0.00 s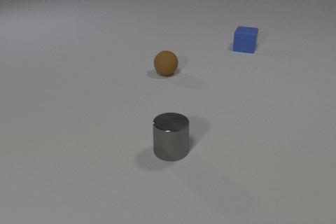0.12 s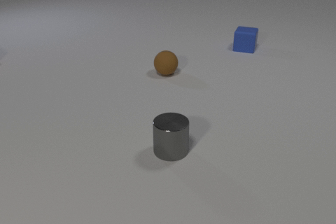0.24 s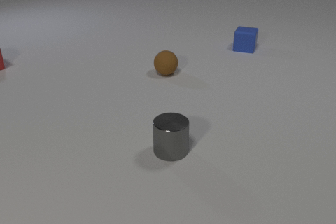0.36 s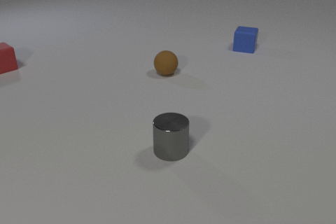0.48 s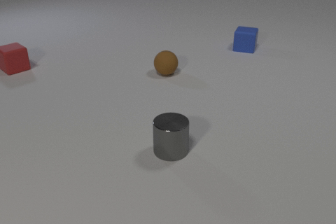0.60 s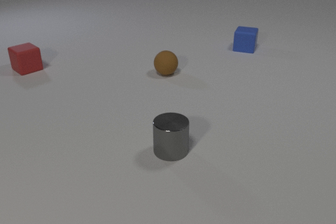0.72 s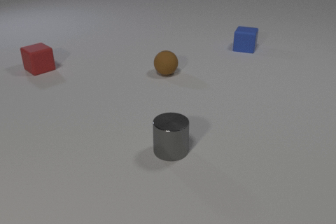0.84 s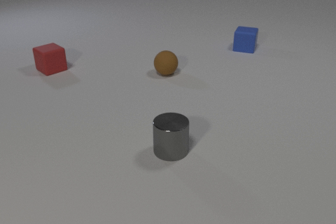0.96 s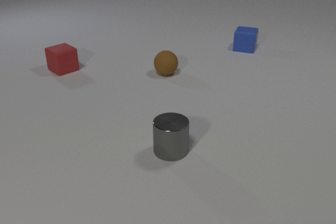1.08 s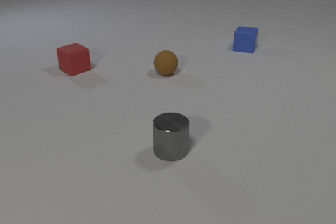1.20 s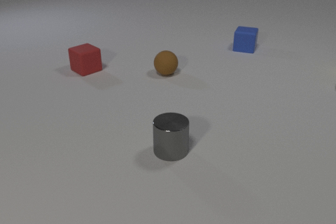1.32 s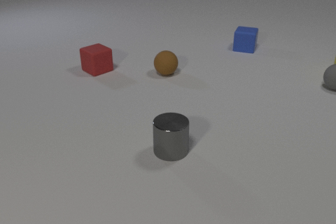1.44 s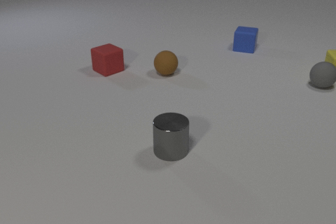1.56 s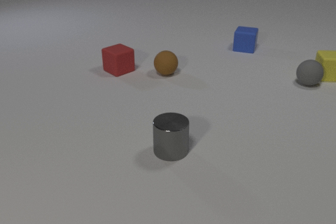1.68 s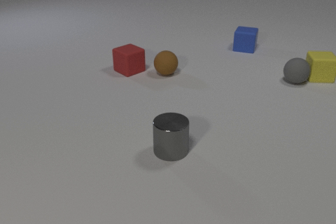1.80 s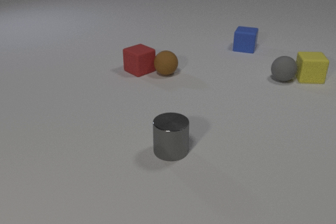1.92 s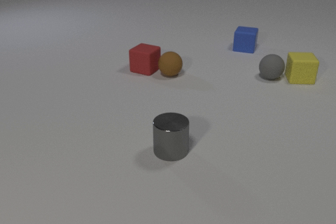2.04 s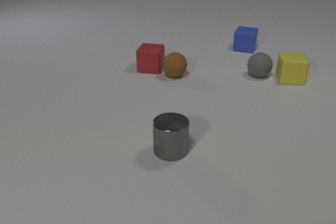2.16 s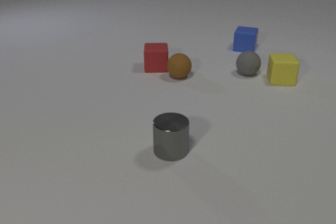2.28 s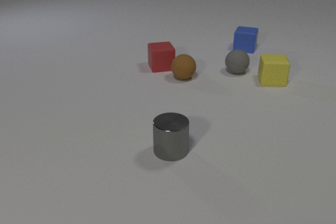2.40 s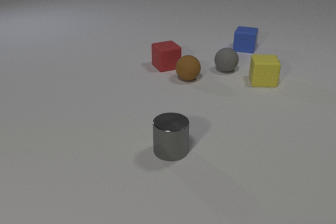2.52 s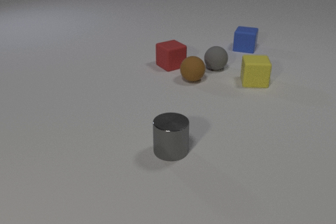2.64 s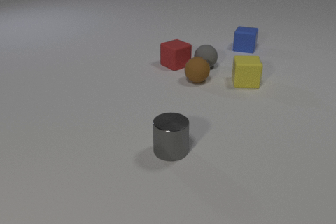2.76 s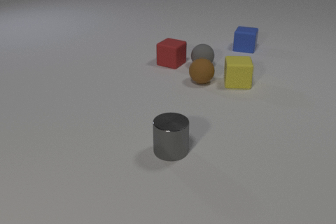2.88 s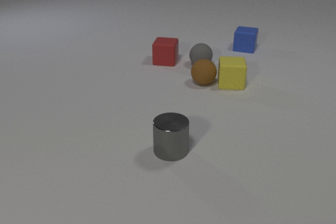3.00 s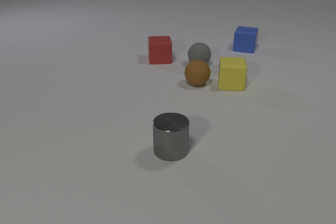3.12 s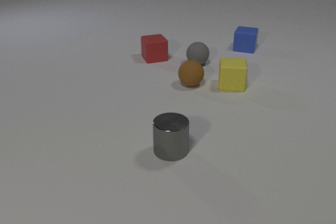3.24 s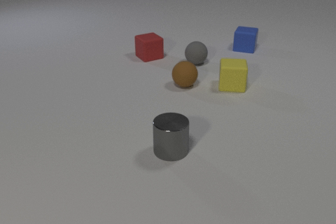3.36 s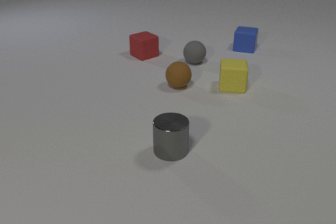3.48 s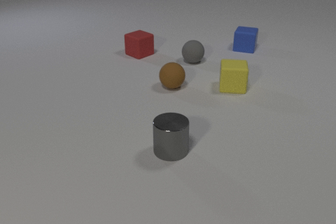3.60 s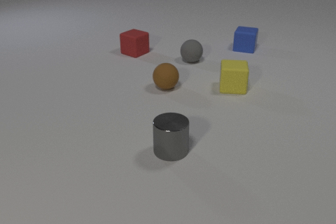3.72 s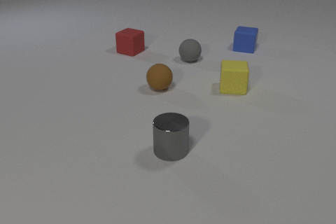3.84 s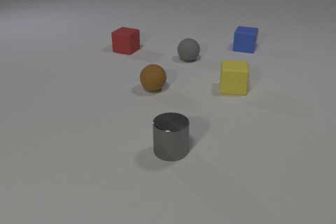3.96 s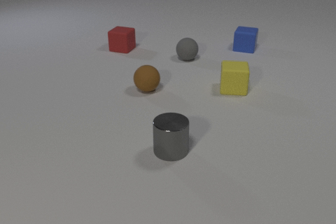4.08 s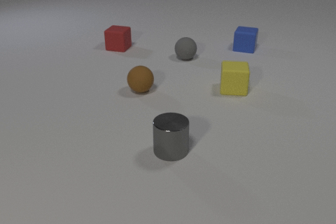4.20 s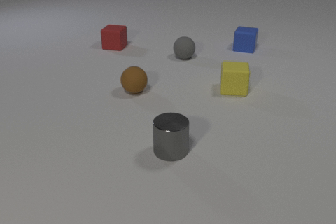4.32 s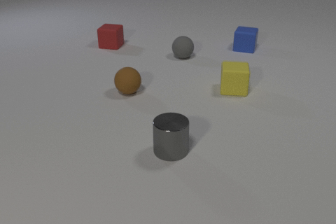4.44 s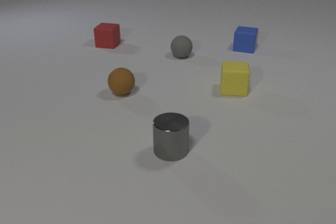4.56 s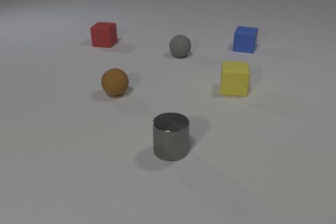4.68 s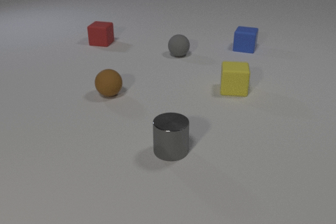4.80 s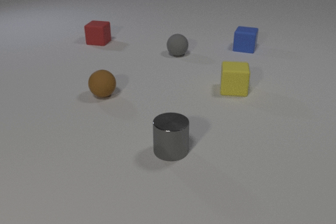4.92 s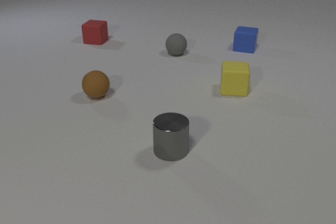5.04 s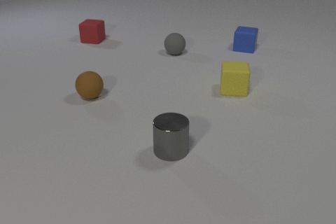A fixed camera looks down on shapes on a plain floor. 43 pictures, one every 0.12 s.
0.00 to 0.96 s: The red rubber cube comes in at the left edge, slides to the right and toward the camera.
0.96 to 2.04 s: The red rubber cube slides to the right, spins counterclockwise seen from above by about 30 degrees, its near face sliding to the right. The brown rubber sphere rolls to the right and toward the camera. The yellow rubber cube comes in at the right edge, slides to the left and toward the camera. The gray rubber sphere comes in at the right edge, rolls to the left. The red rubber cube and the brown rubber sphere collide.
2.04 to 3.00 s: The red rubber cube slides away from the camera, spins so that its near face slides to the right, counterclockwise seen from above. The brown rubber sphere rolls to the right and toward the camera. The yellow rubber cube slides to the left and toward the camera. The gray rubber sphere rolls to the left. The red rubber cube and the gray rubber sphere collide. The brown rubber sphere and the yellow rubber cube collide.
3.00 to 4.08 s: The red rubber cube slides to the left and away from the camera, spins counterclockwise seen from above by about 75 degrees, its near face sliding to the right. The brown rubber sphere rolls to the left. The yellow rubber cube slides toward the camera. The gray rubber sphere rolls away from the camera and to the left.
4.08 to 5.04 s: The red rubber cube slides away from the camera and to the left. The brown rubber sphere rolls to the left. The gray rubber sphere rolls away from the camera and to the left.
How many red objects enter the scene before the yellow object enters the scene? 1.
What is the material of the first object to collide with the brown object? rubber.
What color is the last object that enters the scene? yellow.
